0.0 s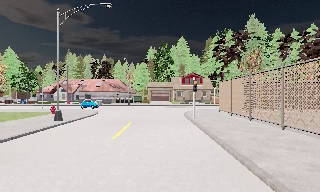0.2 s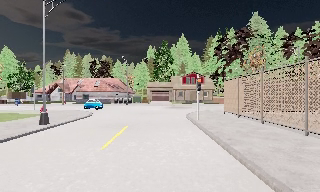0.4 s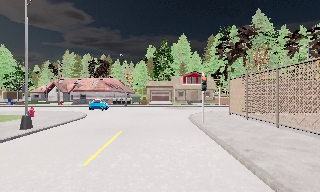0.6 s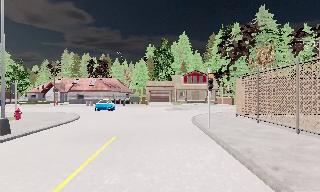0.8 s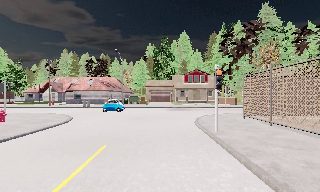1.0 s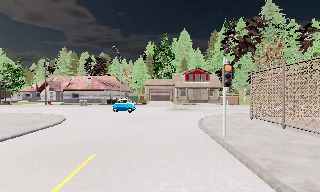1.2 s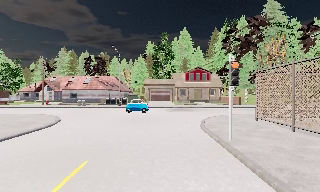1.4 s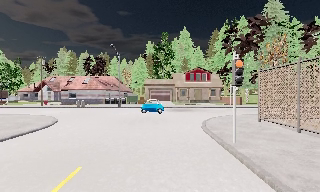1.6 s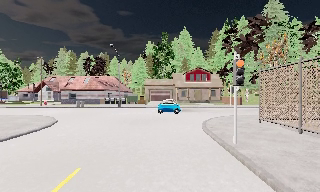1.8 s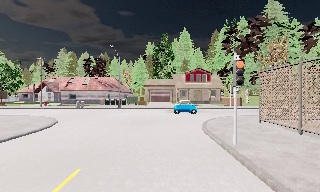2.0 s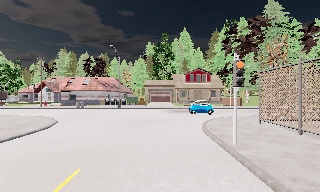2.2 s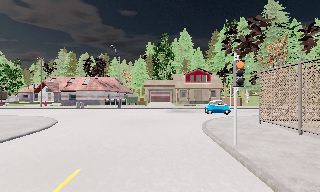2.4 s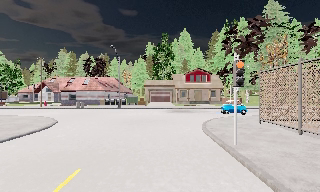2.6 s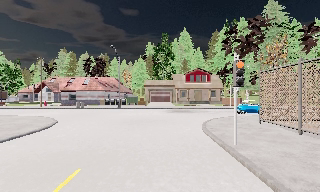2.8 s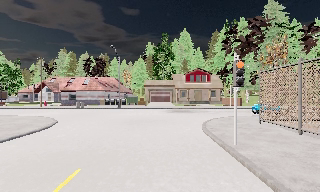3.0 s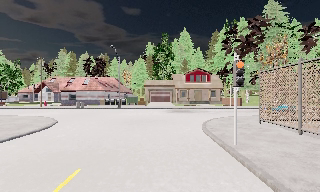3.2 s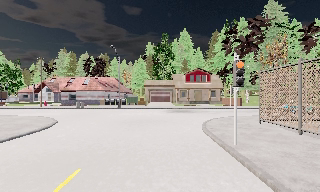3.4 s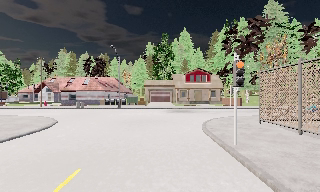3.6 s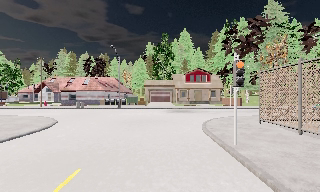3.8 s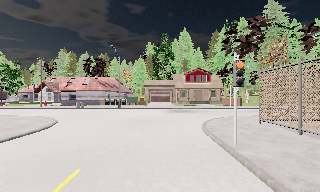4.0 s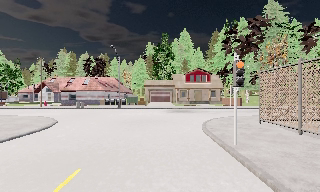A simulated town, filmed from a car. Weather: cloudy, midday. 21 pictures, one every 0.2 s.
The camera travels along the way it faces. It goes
forward.
0.0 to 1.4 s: The camera travels forward, about 7 m, so what stands in front looms larger. It loses speed.
1.4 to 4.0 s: The camera keeps its place and its aim.
The film runs forward here.
